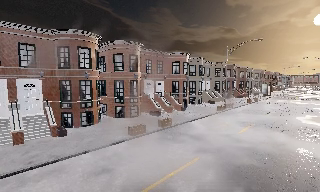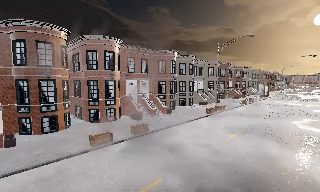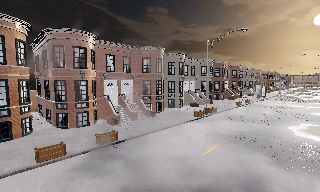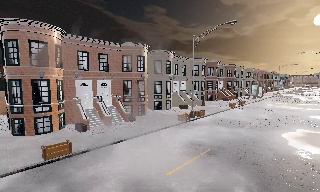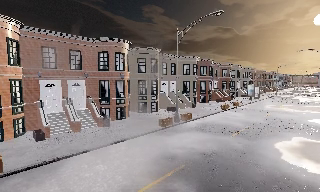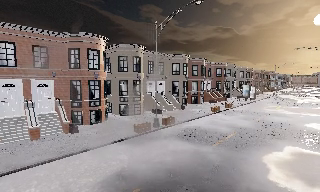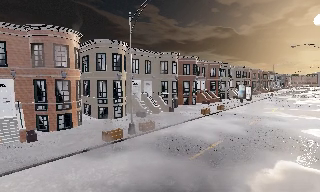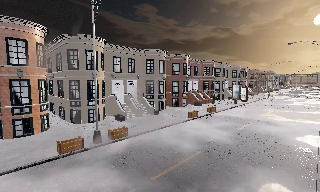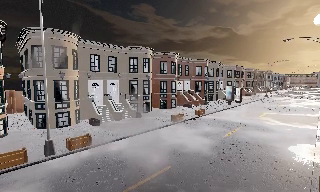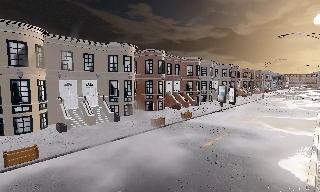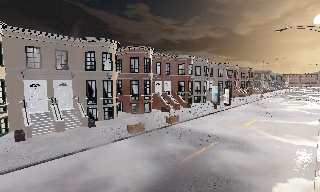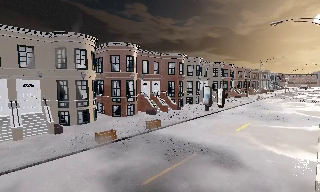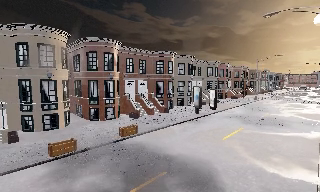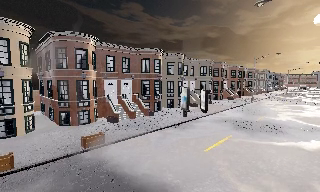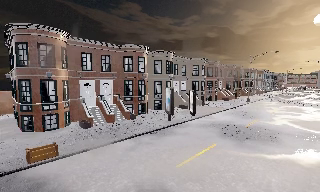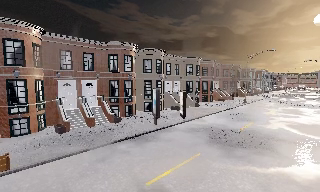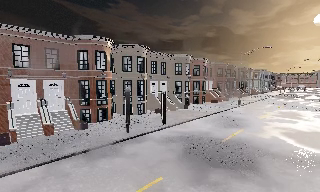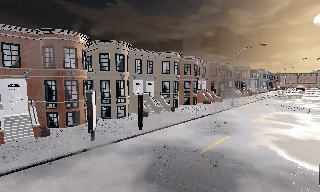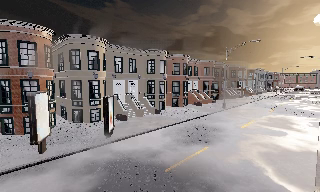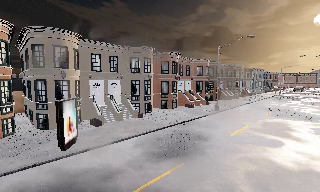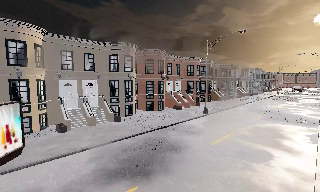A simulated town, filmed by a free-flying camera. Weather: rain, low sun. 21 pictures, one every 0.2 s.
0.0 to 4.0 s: The camera travels to its right and forward, about 45 m, so close, fixed things drift to the left.
The film runs forward here.
